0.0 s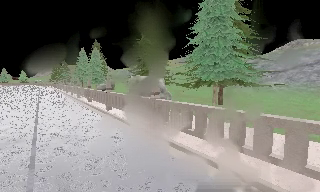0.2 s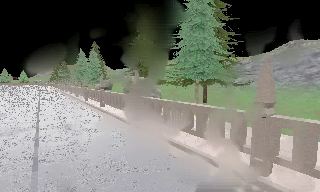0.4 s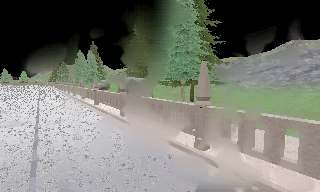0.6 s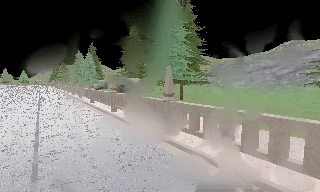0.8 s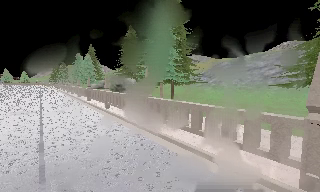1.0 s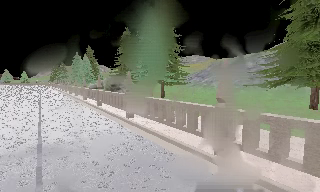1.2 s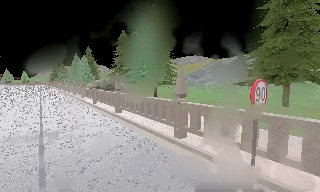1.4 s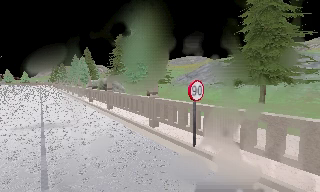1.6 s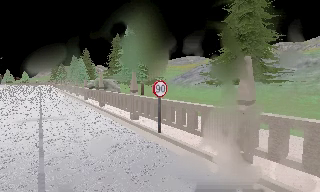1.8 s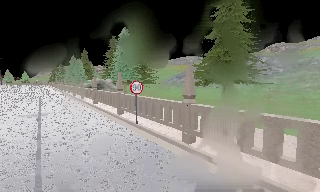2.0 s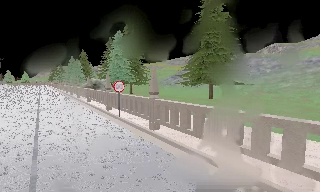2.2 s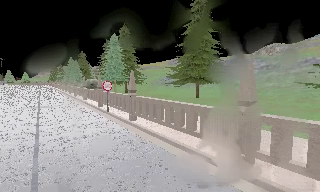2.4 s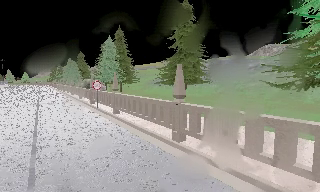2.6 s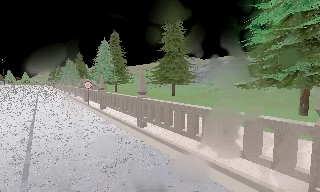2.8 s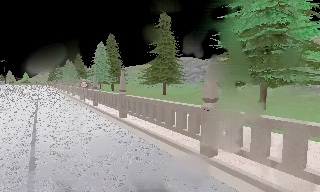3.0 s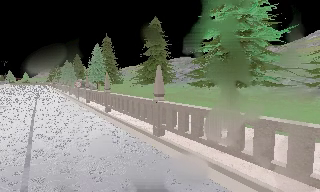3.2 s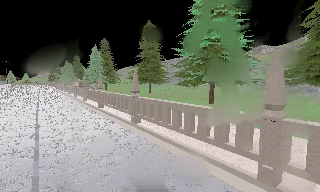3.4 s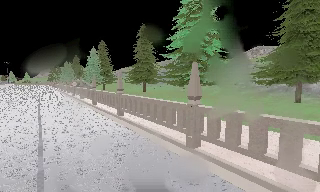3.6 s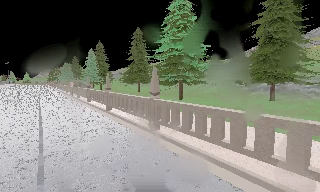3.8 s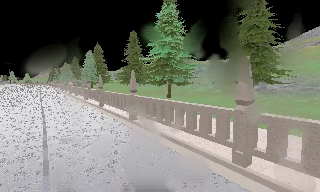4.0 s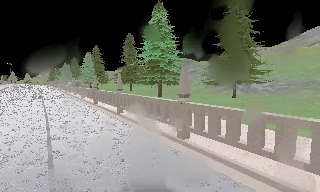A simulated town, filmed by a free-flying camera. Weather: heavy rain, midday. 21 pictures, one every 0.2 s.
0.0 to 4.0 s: The camera travels backward and to its right, about 40 m, so what stands in front gets smaller.
The film runs backward here.
